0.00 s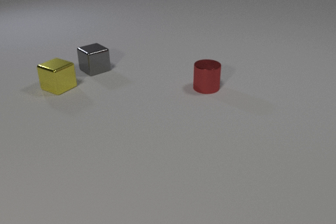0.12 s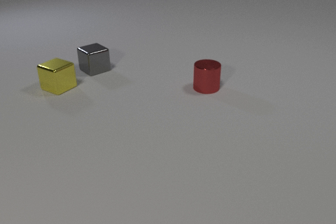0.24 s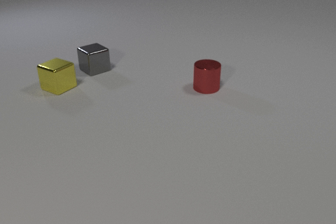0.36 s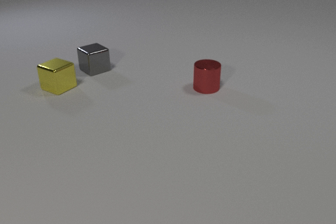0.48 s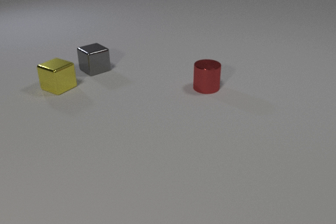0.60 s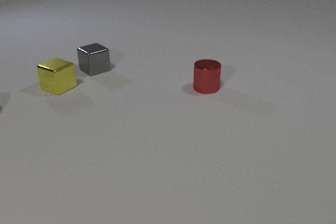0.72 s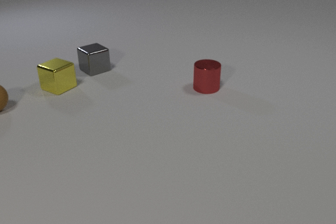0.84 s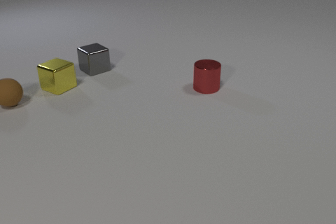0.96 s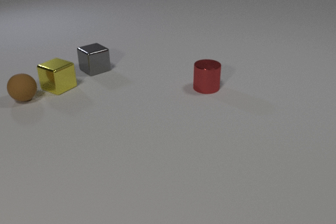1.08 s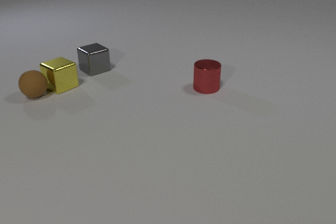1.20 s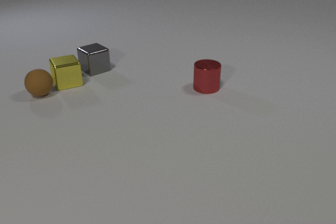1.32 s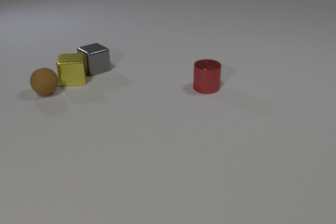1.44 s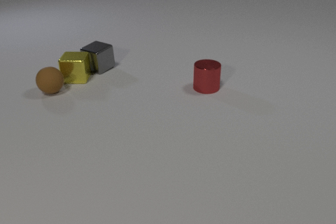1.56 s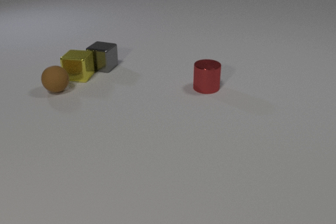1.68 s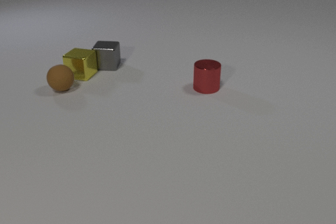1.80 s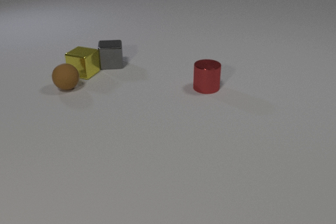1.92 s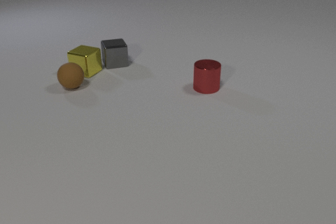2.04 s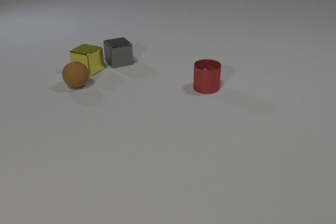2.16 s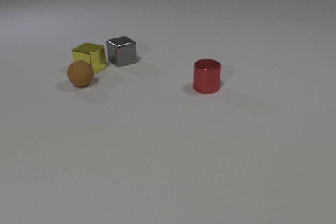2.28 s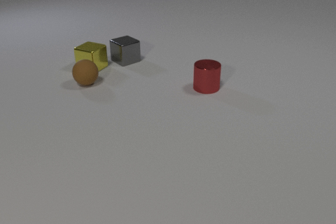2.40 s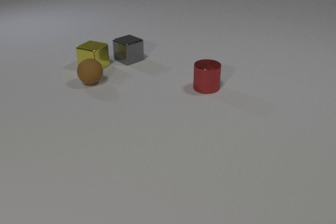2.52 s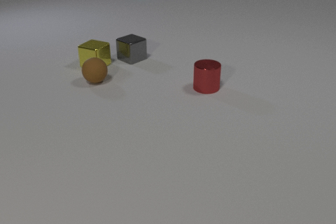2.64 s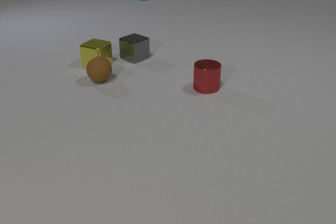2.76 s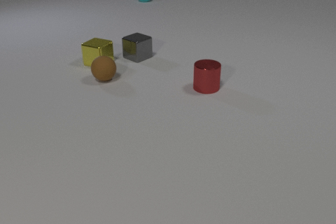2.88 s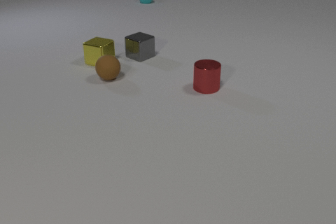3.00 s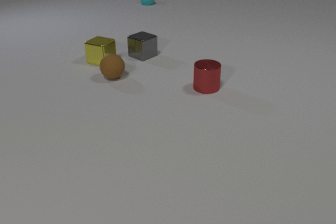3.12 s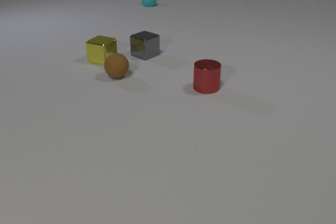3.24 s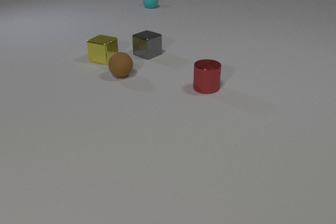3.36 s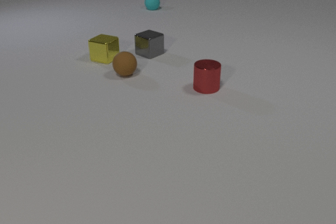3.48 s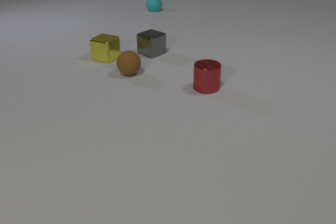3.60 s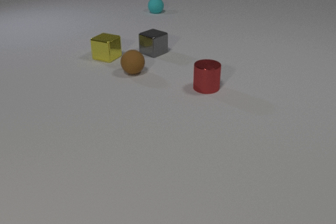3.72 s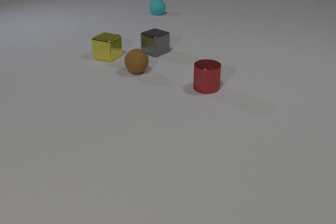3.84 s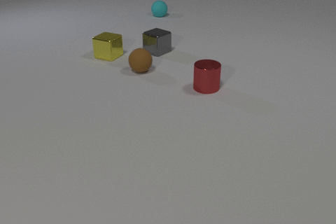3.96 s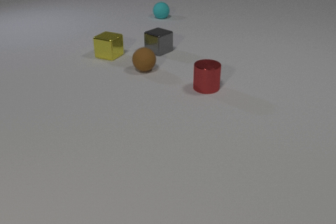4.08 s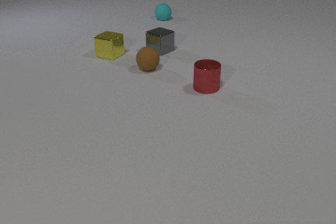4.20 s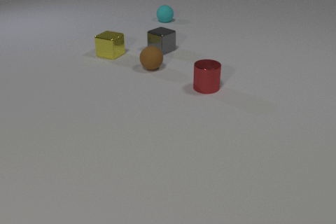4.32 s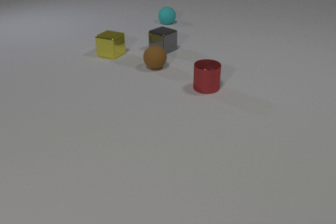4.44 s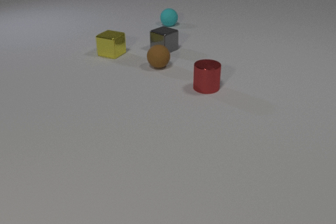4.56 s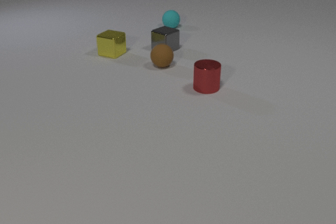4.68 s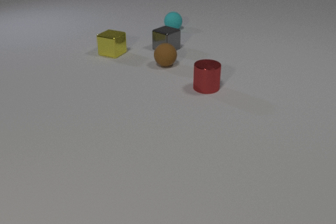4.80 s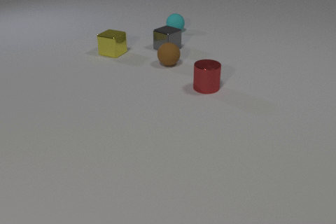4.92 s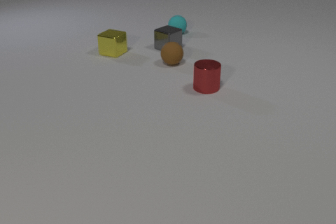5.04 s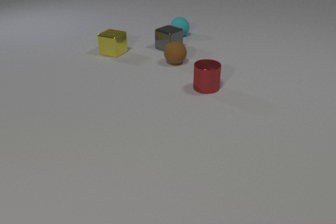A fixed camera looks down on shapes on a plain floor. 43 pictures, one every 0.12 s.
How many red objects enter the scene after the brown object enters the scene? 0.
Are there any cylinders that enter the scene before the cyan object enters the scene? no.
What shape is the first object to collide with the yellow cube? sphere.
0.00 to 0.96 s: The brown rubber sphere comes in at the left edge, rolls to the right and away from the camera.
0.96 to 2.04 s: The brown rubber sphere rolls to the right. The yellow metal cube slides away from the camera and to the right, spins so that its near face slides to the left, clockwise seen from above. The gray metal cube slides to the right and away from the camera, spins so that its near face slides to the right, counterclockwise seen from above. The brown rubber sphere and the yellow metal cube collide. The yellow metal cube and the gray metal cube collide.
2.04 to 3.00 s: The brown rubber sphere rolls to the right. The yellow metal cube slides away from the camera and to the right. The cyan rubber sphere comes in at the top edge, rolls toward the camera. The gray metal cube slides to the right and away from the camera, spins so that its near face slides to the right, counterclockwise seen from above.
3.00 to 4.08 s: The brown rubber sphere rolls to the right and away from the camera. The yellow metal cube slides away from the camera and to the right. The cyan rubber sphere rolls toward the camera. The gray metal cube slides to the right and away from the camera.
4.08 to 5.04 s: The brown rubber sphere rolls to the right and away from the camera. The yellow metal cube slides away from the camera. The cyan rubber sphere rolls toward the camera. The gray metal cube slides to the right and away from the camera.
